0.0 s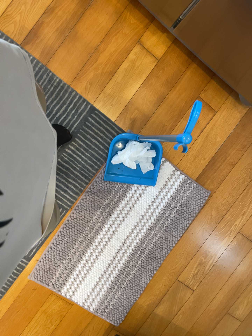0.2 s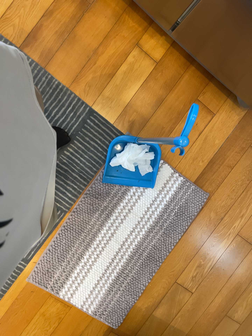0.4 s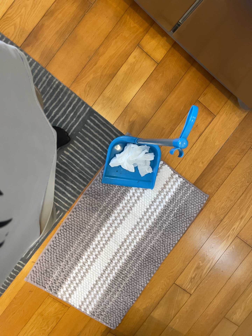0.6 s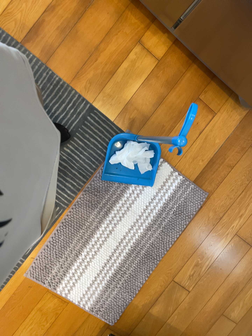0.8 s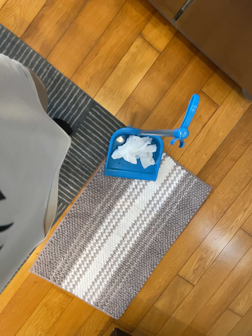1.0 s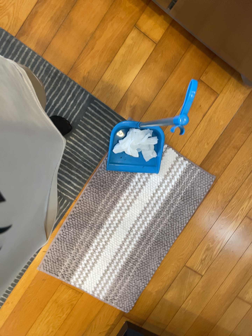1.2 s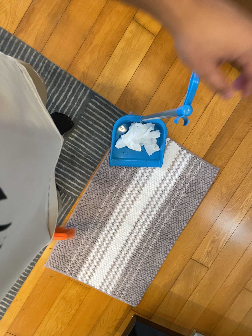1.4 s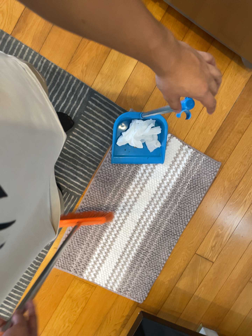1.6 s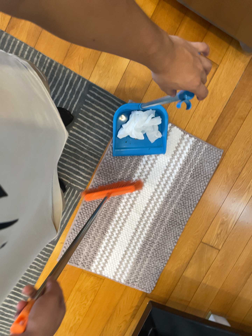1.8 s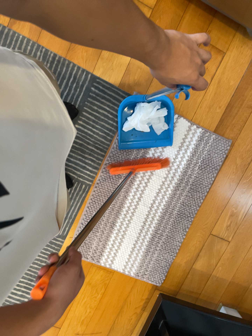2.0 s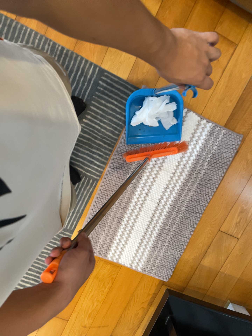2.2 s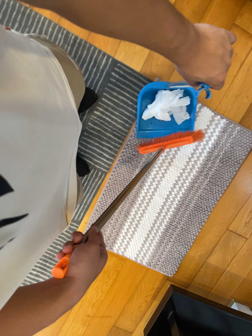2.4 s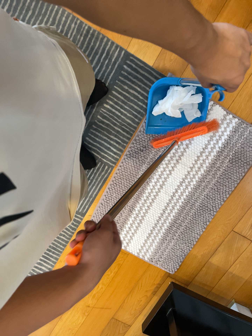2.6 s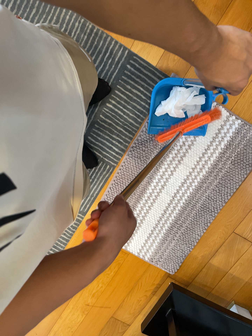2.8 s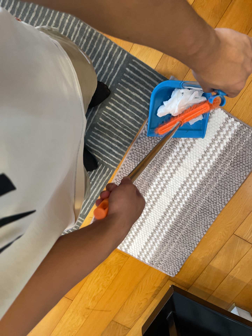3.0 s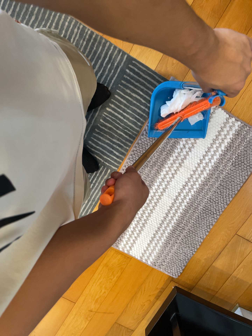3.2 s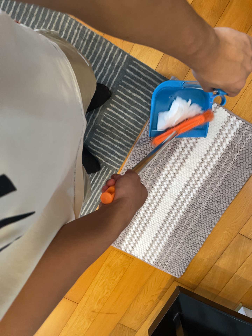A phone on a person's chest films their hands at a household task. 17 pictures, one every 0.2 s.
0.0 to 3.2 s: The camera pans to its left by about 10 degrees. It travels forward, about 6 cm, so what stands in front looms larger. Its aim tips toward the bottom of its view by about 10 degrees, and the scene shifts upward.
The film runs backward here.
